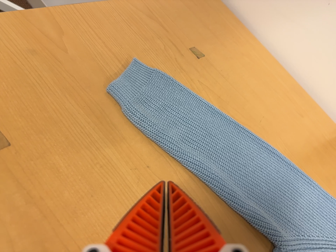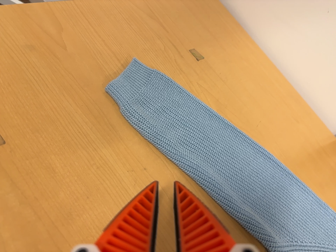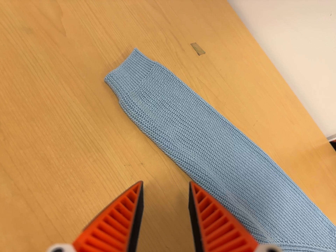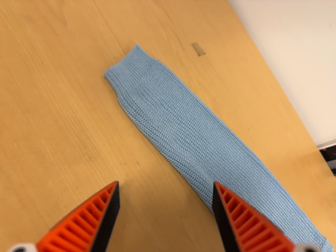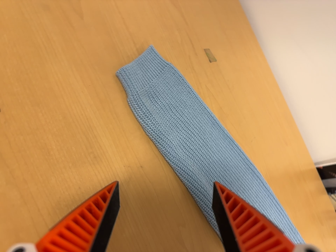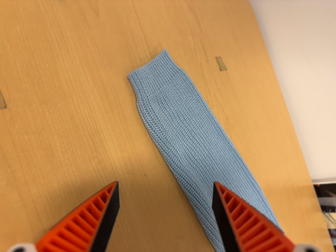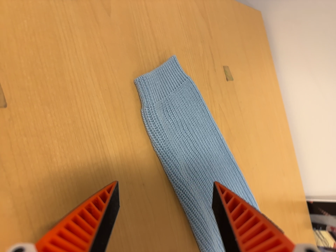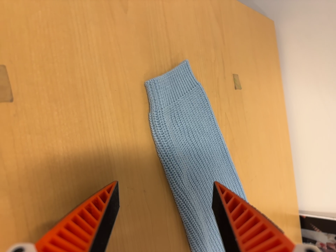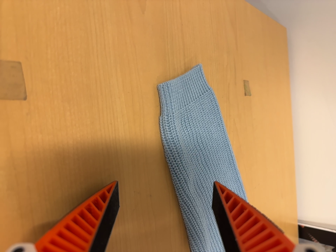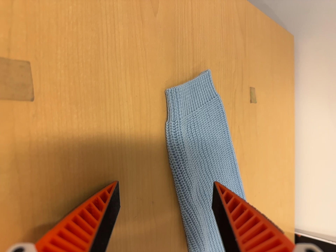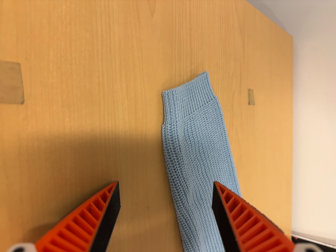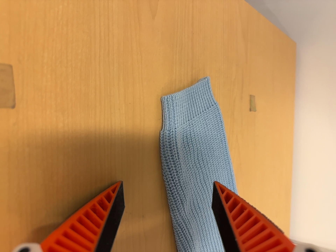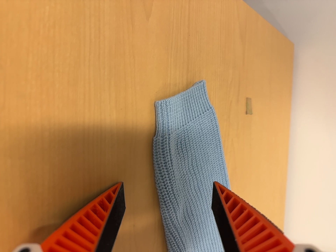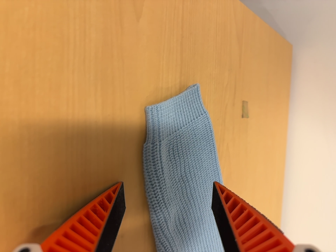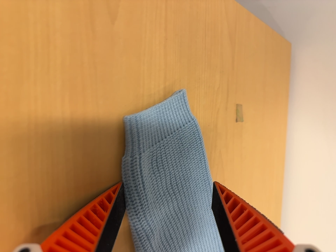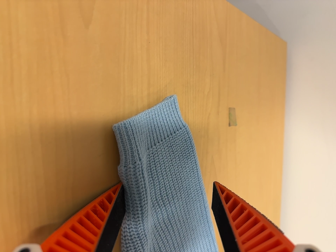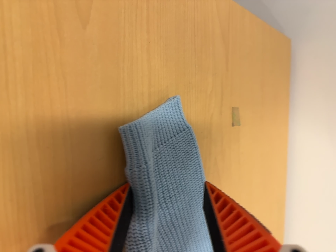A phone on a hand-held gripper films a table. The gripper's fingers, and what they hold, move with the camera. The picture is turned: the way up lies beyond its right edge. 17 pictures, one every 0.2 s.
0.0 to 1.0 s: The camera travels to its left, about 8 cm. It rolls about its line of sight by about 20 degrees, and the scene rotates clockwise.
1.0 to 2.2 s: The camera travels toward the top of its view and forward, about 7 cm, so close, fixed things drift downward. It rolls about its line of sight by about 20 degrees, and the scene rotates clockwise.
2.2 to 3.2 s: The camera travels forward, to its right and toward the top of its view, about 8 cm, so what stands in front looms larger.
The film runs forward here.
